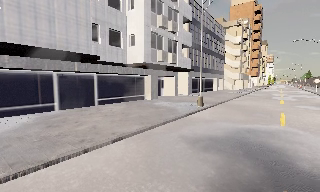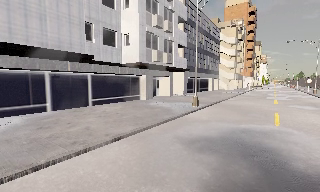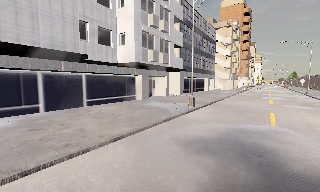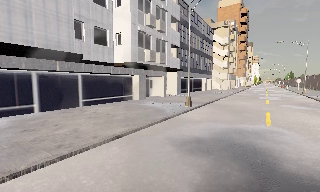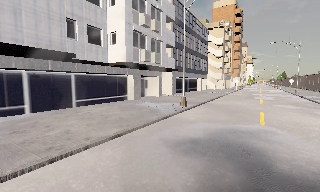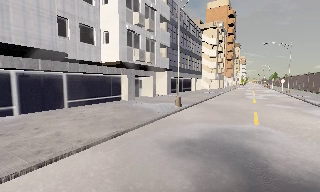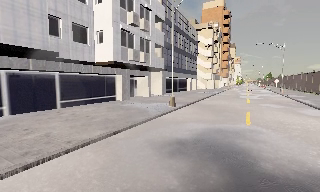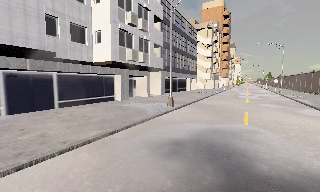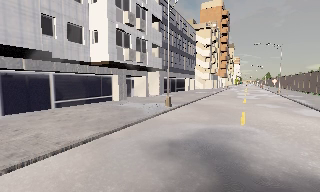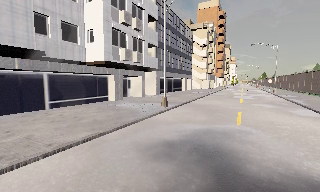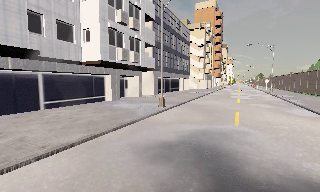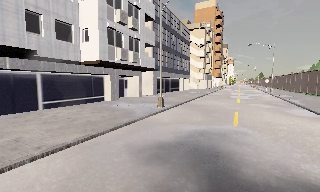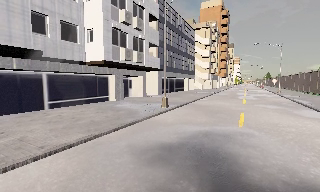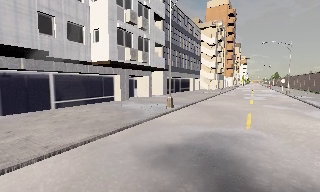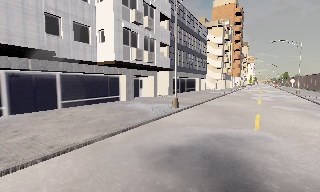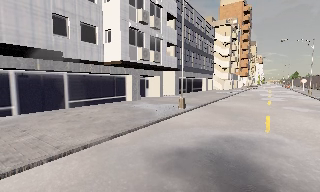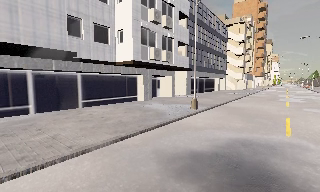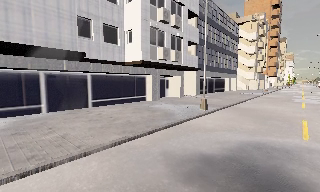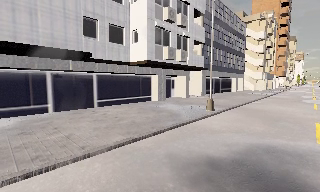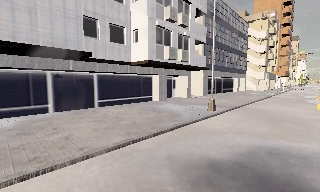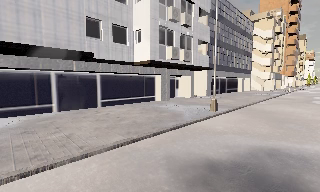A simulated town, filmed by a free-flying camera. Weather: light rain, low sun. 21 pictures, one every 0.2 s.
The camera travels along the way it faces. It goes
forward.
0.0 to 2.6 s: The camera travels forward and to its right, about 1 m, so what stands in front looms larger.
2.6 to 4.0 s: The camera pans to its left, which is counterclockwise from overhead, by about 15 degrees. It travels forward, about 0.5 m, so what stands in front looms larger.
The film runs forward here.
